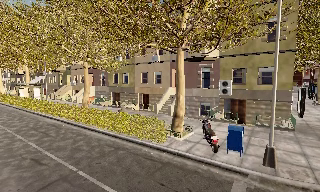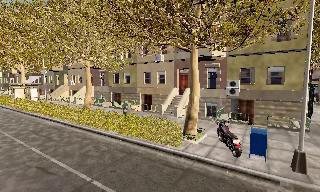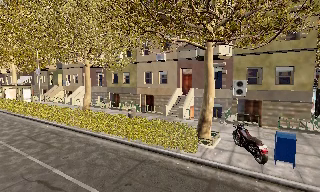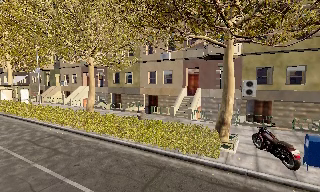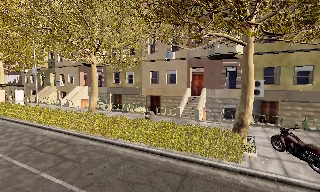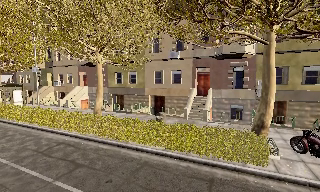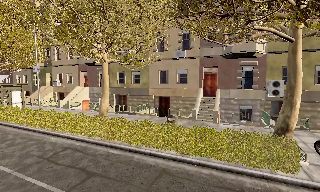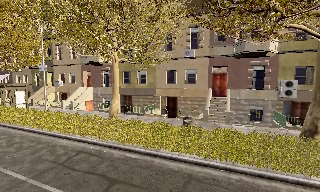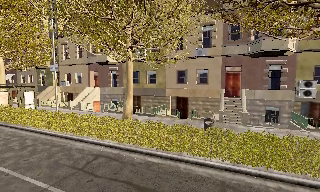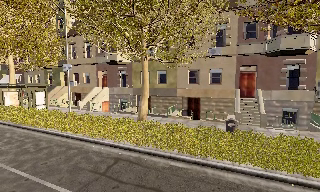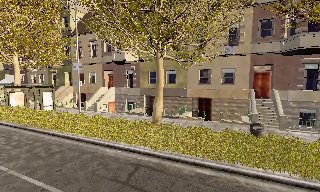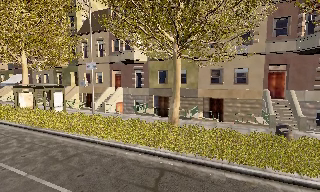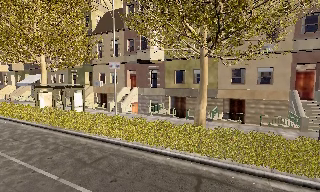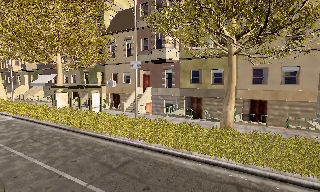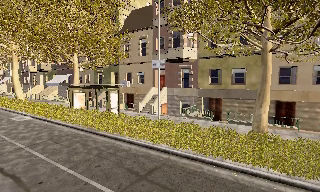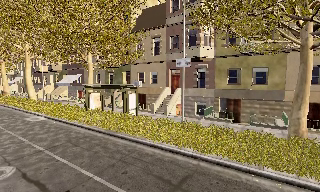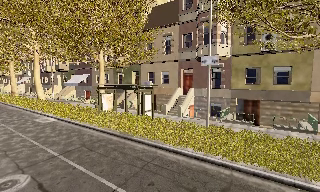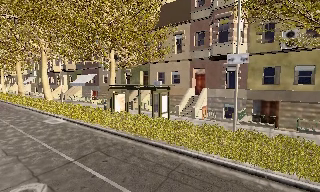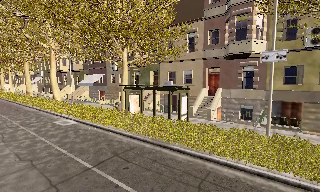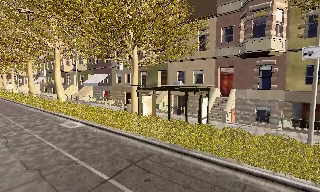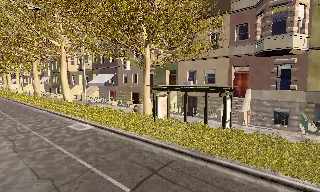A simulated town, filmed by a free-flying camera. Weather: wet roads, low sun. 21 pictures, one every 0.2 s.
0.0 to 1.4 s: The camera pans to its right, which is clockwise from overhead, by about 10 degrees. It travels to its left and forward, about 7 m, so close, fixed things drift to the right.
1.4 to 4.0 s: The scene slides to the right, as the camera pans about 15 degrees to its left. It travels to its left and forward, about 13 m, so close, fixed things drift to the right.
The film runs forward here.
